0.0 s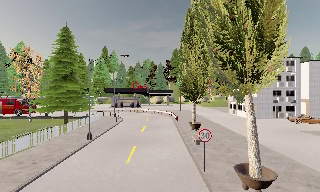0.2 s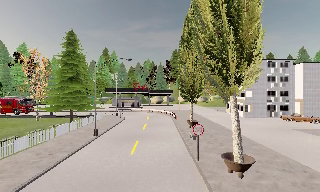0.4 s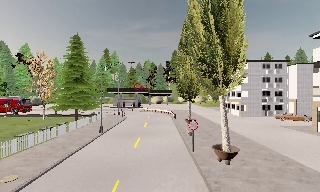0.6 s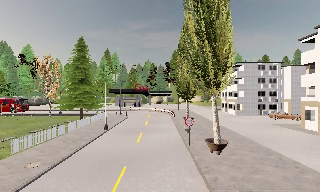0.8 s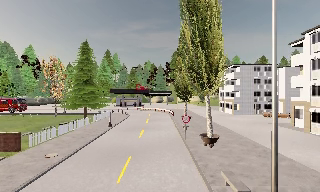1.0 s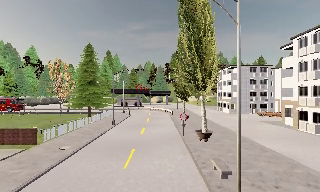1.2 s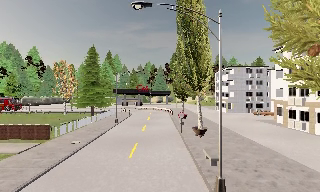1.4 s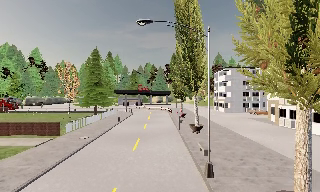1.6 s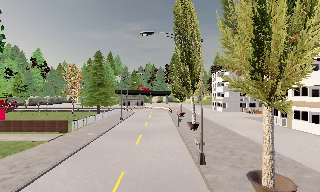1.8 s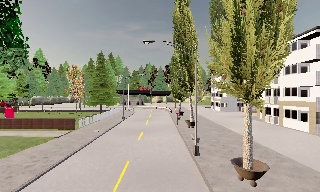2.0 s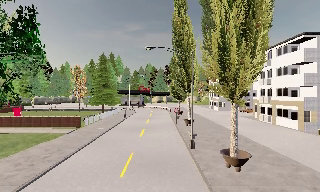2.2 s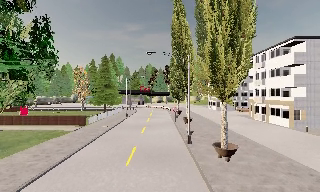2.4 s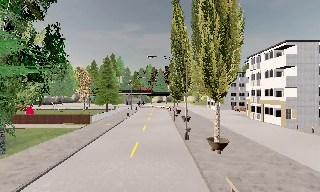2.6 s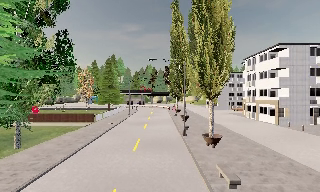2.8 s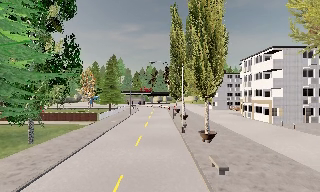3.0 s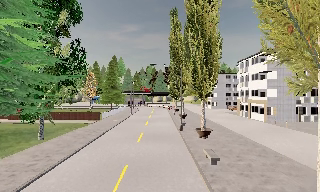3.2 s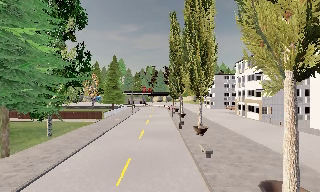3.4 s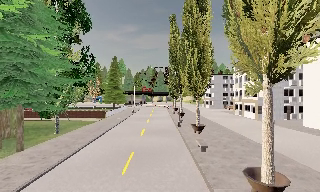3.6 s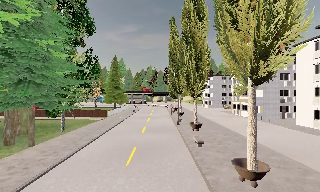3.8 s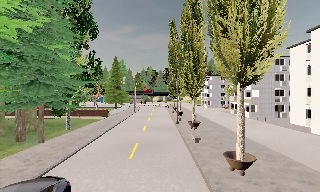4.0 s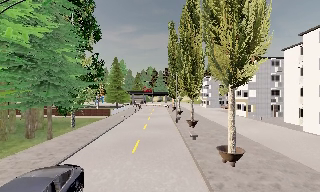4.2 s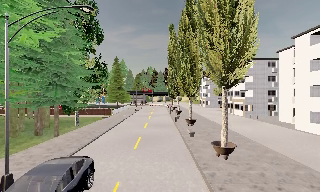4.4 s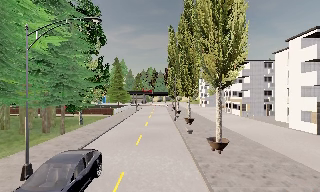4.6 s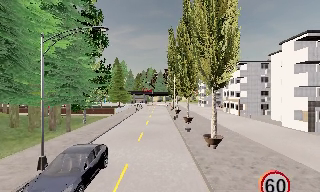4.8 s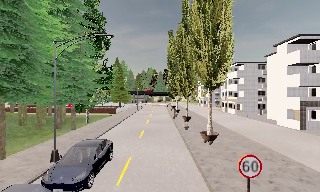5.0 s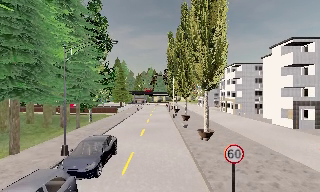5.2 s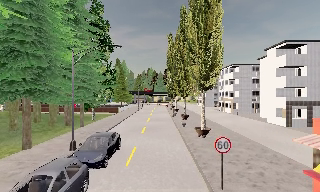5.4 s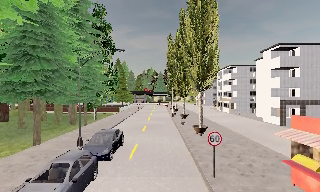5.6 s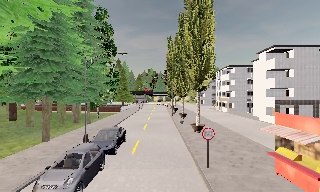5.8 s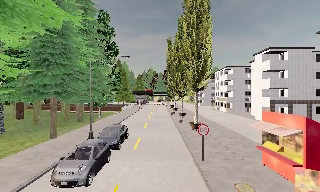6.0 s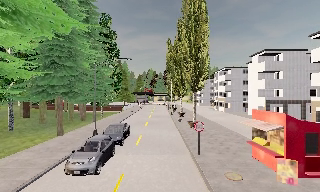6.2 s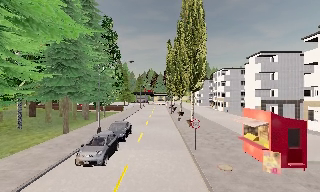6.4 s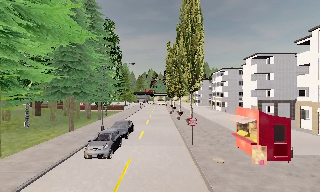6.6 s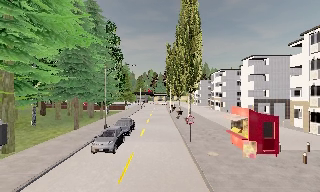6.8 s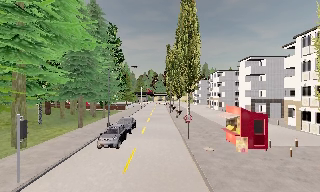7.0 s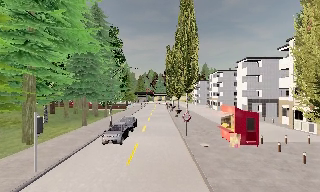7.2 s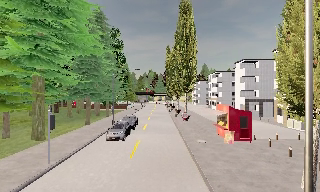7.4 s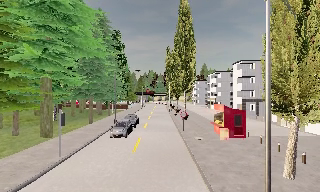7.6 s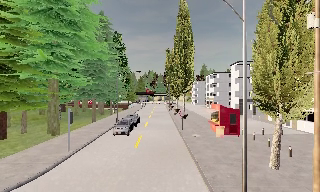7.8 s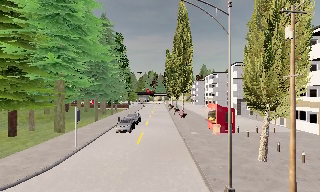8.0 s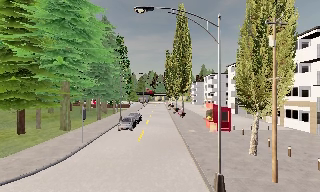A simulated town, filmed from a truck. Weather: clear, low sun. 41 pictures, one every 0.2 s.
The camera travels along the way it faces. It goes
backward.
0.0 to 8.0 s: The camera travels backward, about 45 m, so what stands in front gets smaller.
The film runs backward here.
